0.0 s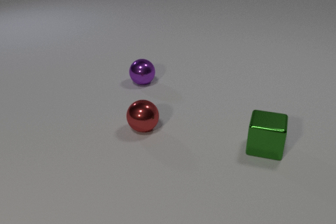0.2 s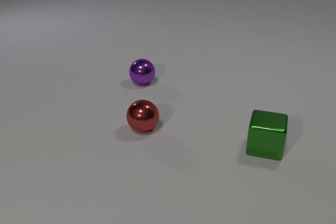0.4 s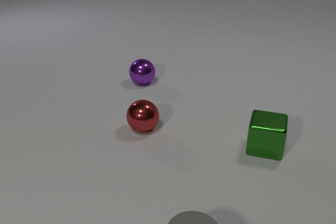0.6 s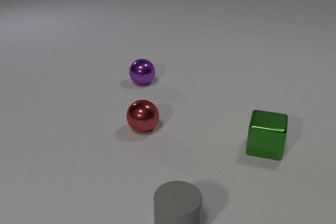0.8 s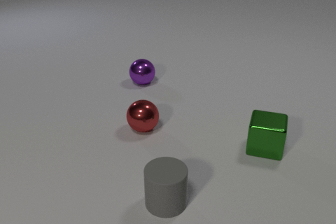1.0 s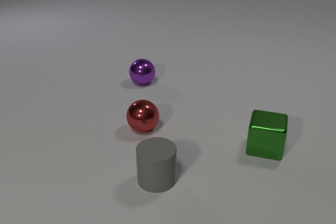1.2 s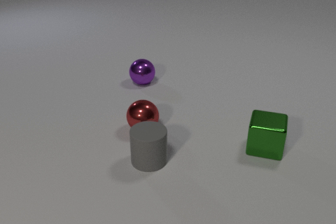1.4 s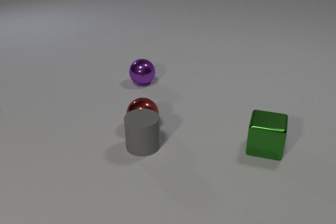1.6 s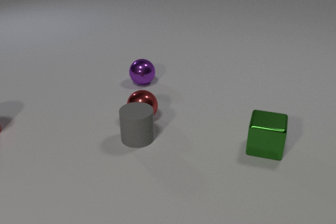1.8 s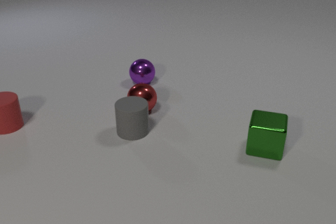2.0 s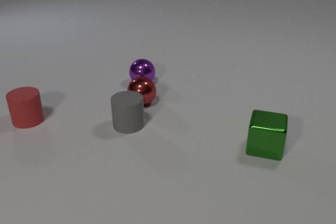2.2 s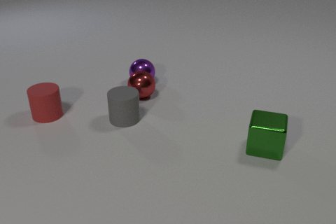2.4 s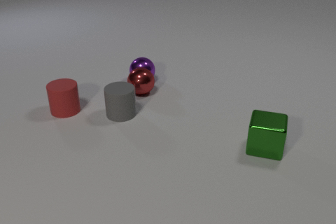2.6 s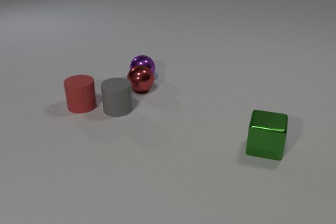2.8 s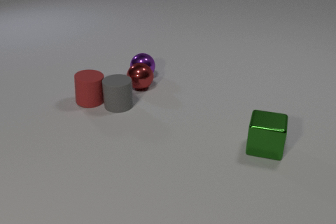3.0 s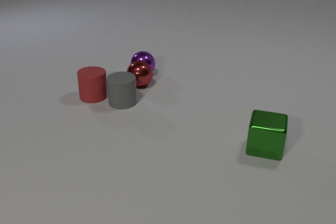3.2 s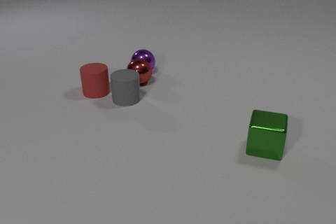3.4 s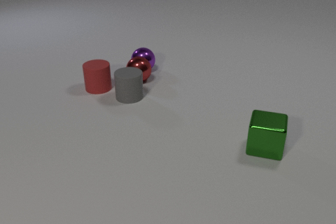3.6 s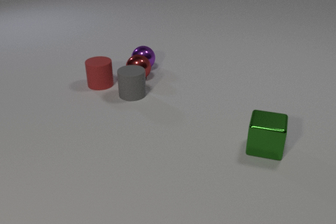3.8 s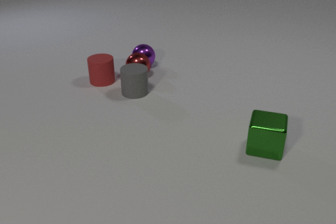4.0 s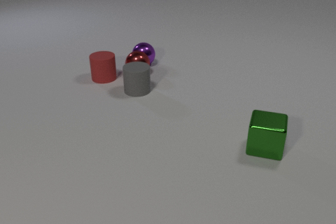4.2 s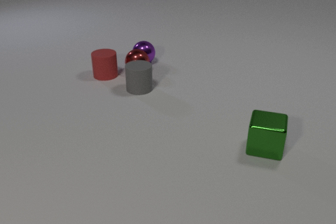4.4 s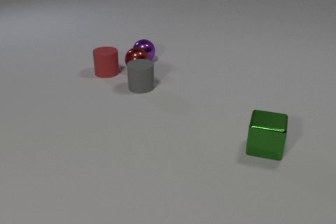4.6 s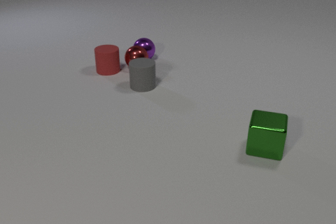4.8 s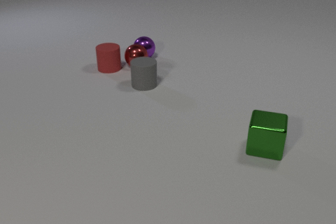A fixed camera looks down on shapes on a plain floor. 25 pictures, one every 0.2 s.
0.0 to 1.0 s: The gray rubber cylinder comes in at the bottom edge, slides away from the camera.
1.0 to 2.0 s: The gray rubber cylinder slides away from the camera. The red metal sphere rolls away from the camera. The red rubber cylinder comes in at the left edge, slides to the right. The gray rubber cylinder and the red metal sphere collide.
2.0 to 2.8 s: The gray rubber cylinder slides away from the camera. The red metal sphere rolls away from the camera. The purple metal sphere rolls away from the camera. The red rubber cylinder slides to the right. The red metal sphere and the purple metal sphere collide. The gray rubber cylinder and the red rubber cylinder collide.
2.8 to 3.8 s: The gray rubber cylinder slides away from the camera and to the right. The red metal sphere rolls away from the camera. The purple metal sphere rolls away from the camera. The red rubber cylinder slides away from the camera.
3.8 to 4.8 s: The gray rubber cylinder slides away from the camera and to the right. The red metal sphere rolls away from the camera. The purple metal sphere rolls away from the camera. The red rubber cylinder slides away from the camera.
What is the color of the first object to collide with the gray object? red.
What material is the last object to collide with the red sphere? metal.
What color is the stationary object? green.
